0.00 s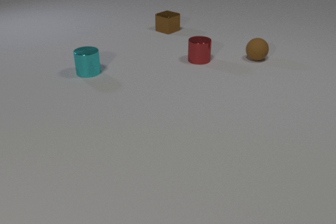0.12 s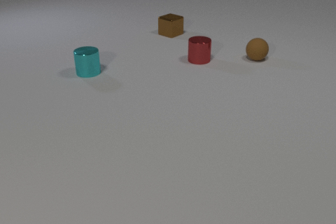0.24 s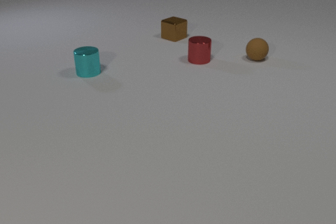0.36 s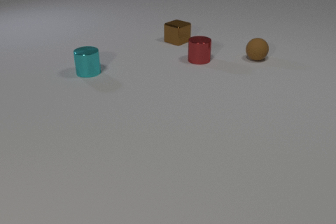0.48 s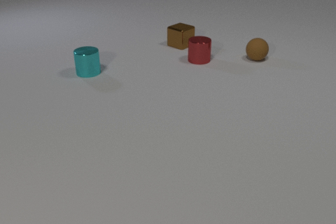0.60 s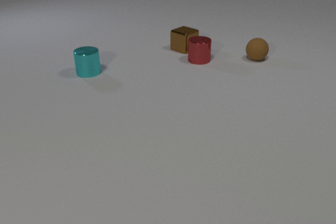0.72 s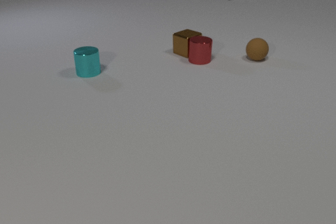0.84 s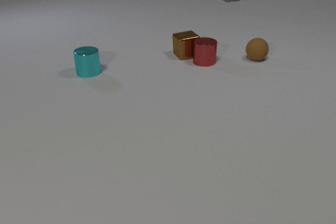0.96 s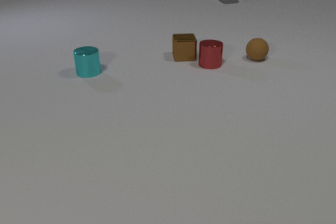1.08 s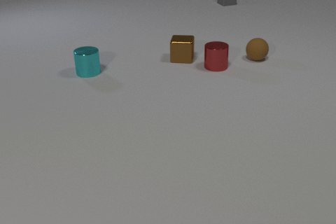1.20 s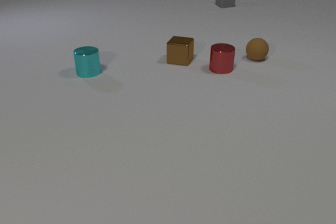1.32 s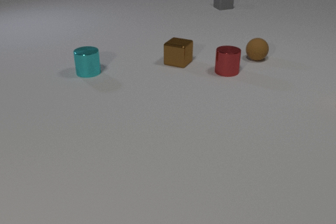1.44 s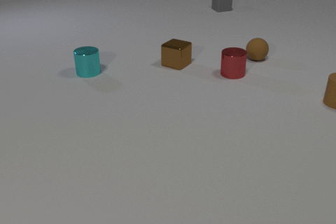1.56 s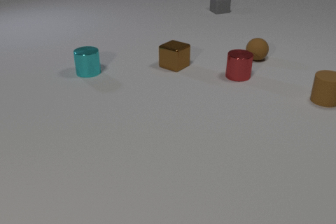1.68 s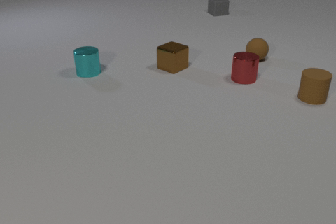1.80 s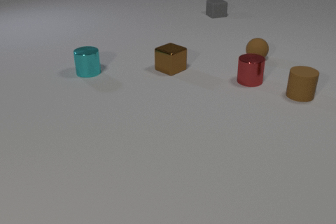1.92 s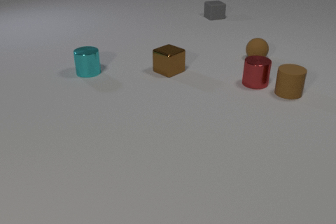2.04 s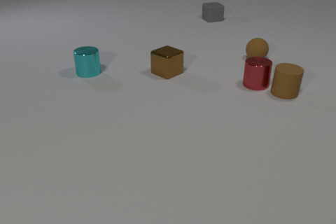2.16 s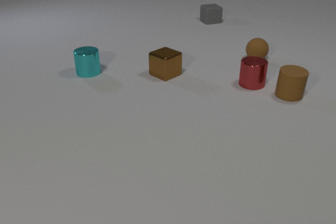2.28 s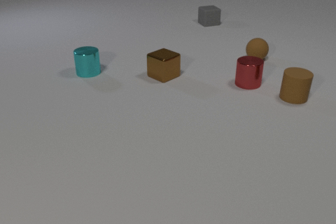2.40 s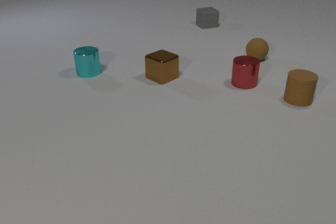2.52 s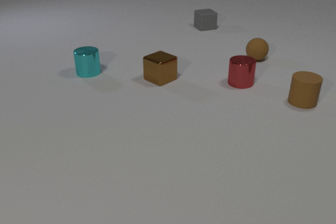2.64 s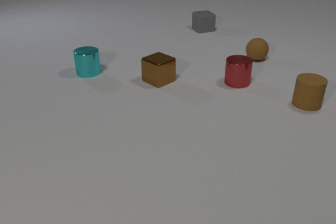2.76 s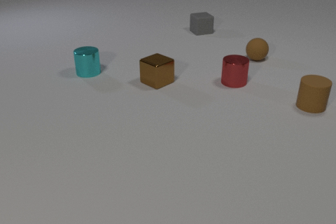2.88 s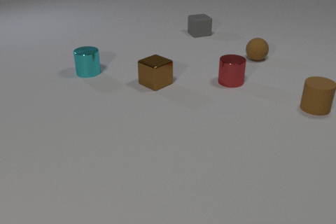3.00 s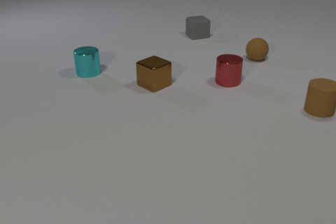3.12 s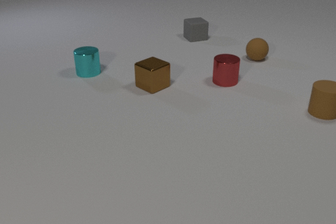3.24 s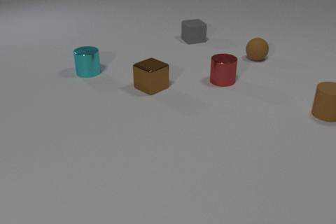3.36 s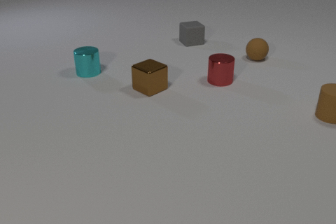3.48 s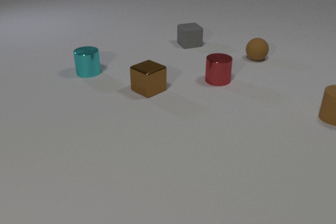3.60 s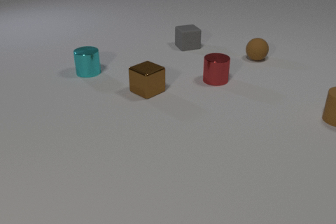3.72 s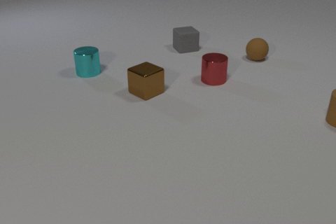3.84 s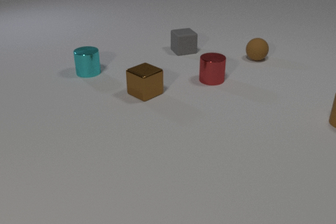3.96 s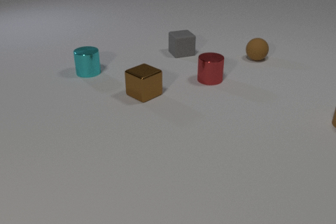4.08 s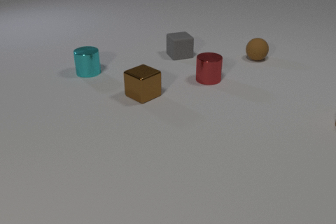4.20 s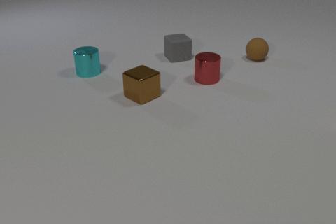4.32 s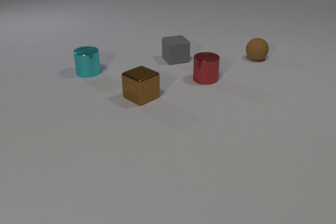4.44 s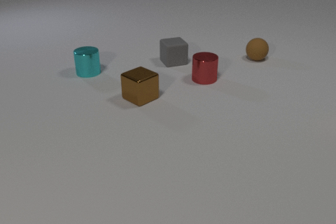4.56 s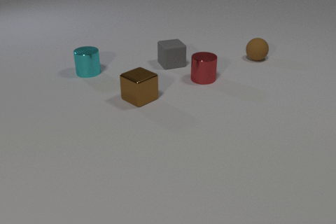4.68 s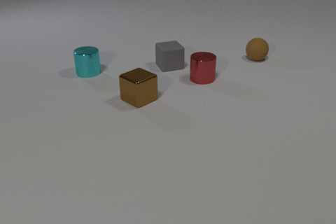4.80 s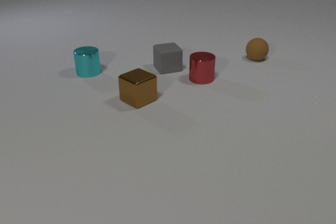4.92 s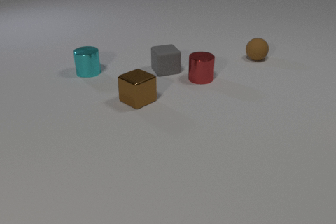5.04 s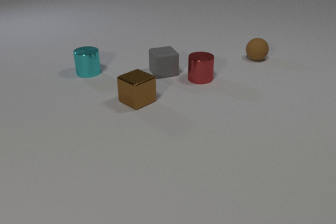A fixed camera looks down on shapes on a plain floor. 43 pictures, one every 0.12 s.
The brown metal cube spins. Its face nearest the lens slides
to the left.
The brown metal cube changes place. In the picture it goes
toward the camera.
0.00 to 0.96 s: The brown metal cube slides toward the camera, spins clockwise seen from above by about 45 degrees, its near face sliding to the left. The red metal cylinder slides to the right and toward the camera. The gray rubber cube comes in at the top edge, slides toward the camera. The brown metal cube and the red metal cylinder collide.
0.96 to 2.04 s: The brown metal cube slides toward the camera and to the left, spins so that its near face slides to the left, clockwise seen from above. The red metal cylinder slides to the right and toward the camera. The gray rubber cube slides toward the camera. The brown rubber cylinder comes in at the right edge, slides to the left. The red metal cylinder and the brown rubber cylinder collide.
2.04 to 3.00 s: The brown metal cube slides toward the camera and to the left. The red metal cylinder slides to the left. The gray rubber cube slides toward the camera. The brown rubber cylinder slides to the right and toward the camera.
3.00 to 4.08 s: The brown metal cube slides toward the camera and to the left. The red metal cylinder slides to the left. The gray rubber cube slides toward the camera. The brown rubber cylinder slides to the right and toward the camera.
4.08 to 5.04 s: The brown metal cube slides toward the camera and to the left. The red metal cylinder slides to the left. The gray rubber cube slides toward the camera.
What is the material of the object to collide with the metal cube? metal.
What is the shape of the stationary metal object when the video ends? cylinder.
What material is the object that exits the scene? rubber.
